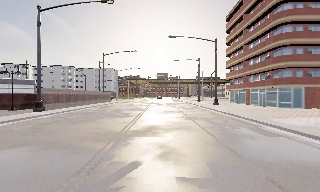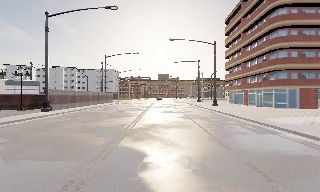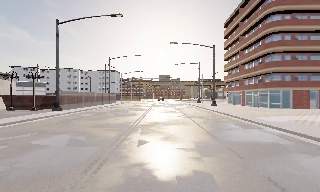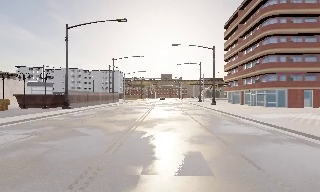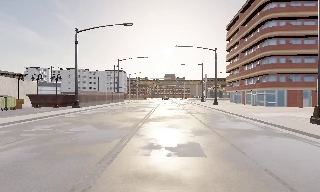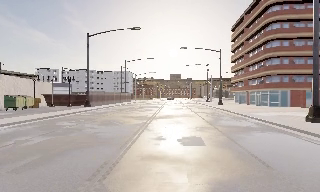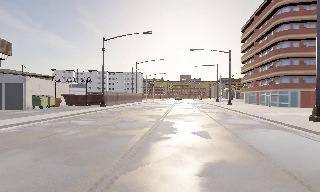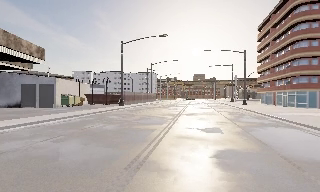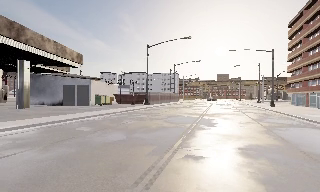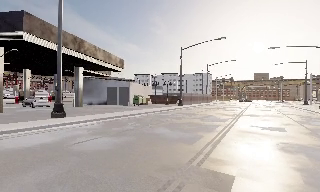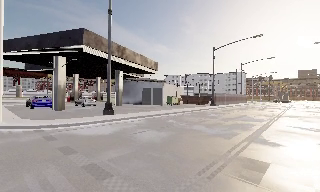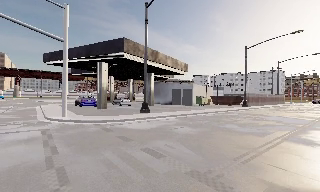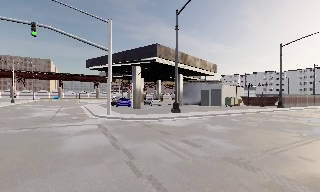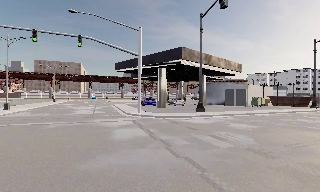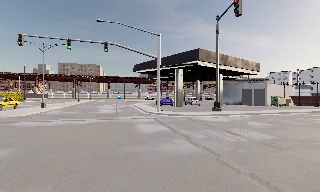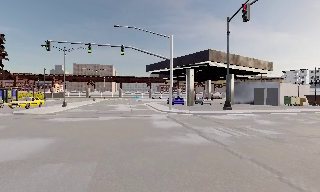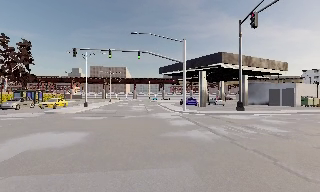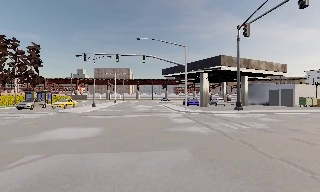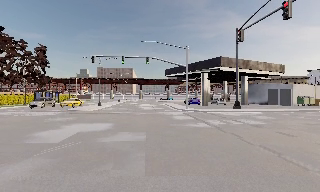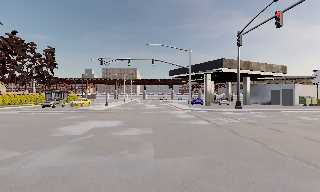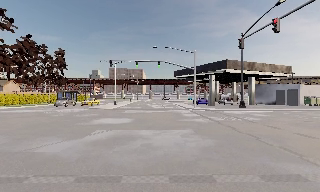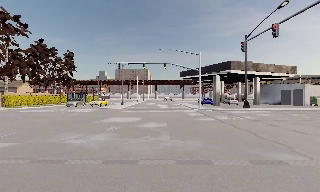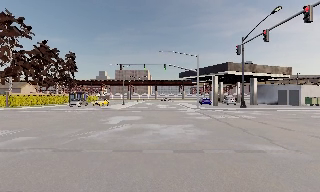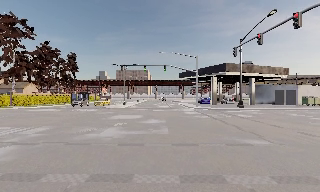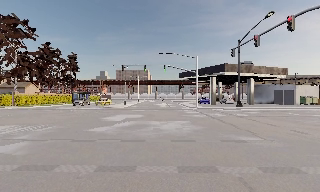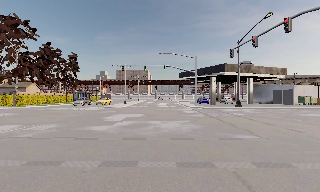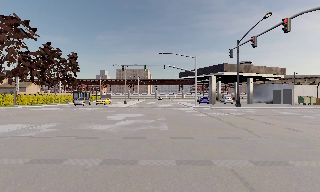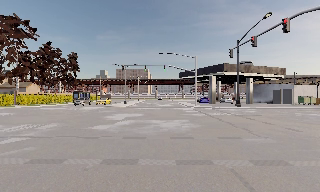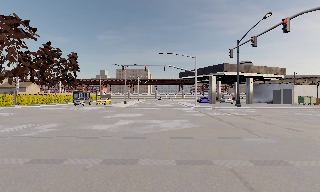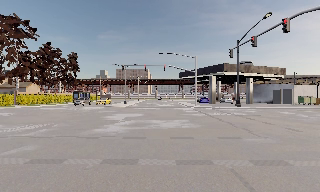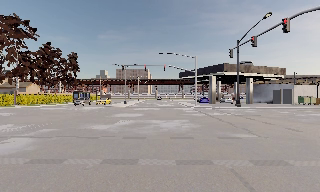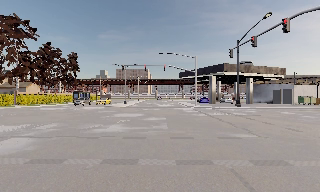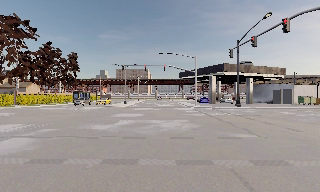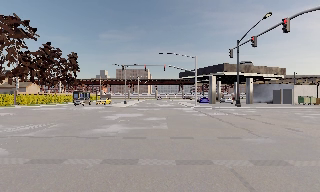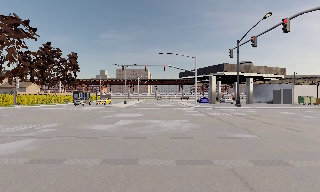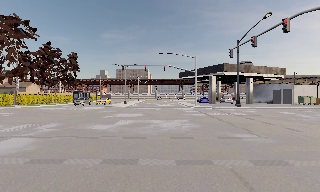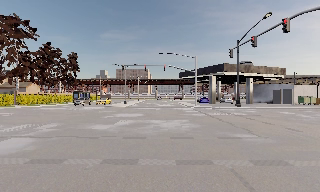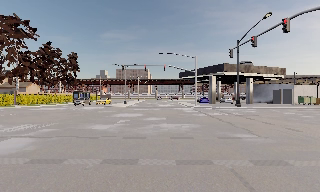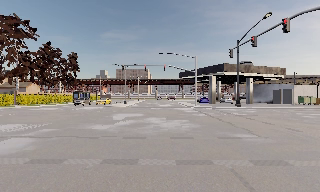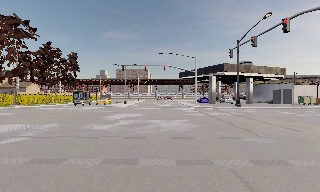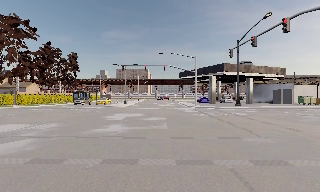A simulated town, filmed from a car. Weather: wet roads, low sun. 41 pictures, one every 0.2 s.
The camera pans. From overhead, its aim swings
counterclockwise.
The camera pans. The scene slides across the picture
to the right.
0.0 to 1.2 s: The camera travels backward, about 7 m, so what stands in front gets smaller.
1.2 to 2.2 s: The camera swings to its left by about 45 degrees, and the scene slides to the right. It travels backward and to its left, about 6 m.
2.2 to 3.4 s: The camera swings to its left by about 30 degrees, and the scene slides to the right. It travels backward, about 7 m.
3.4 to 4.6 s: The camera travels backward, about 6 m, so what stands in front gets smaller.
4.6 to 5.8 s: The camera travels backward, about 1 m, so what stands in front gets smaller. It loses speed.
5.8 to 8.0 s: The camera keeps its place and its aim.
The film runs backward here.
